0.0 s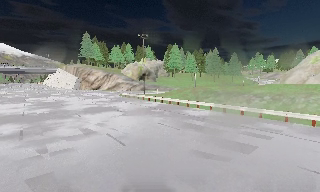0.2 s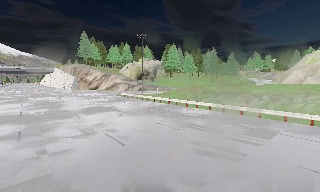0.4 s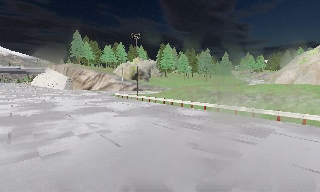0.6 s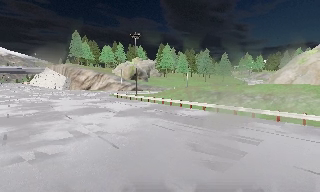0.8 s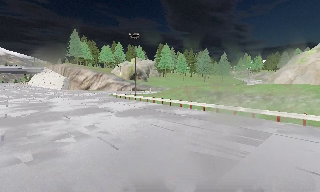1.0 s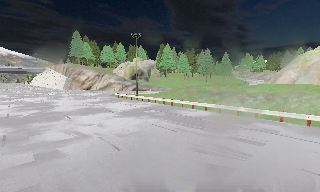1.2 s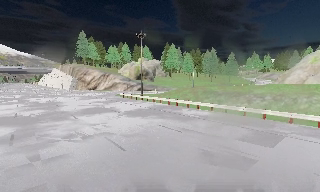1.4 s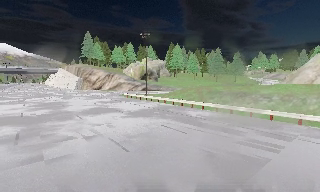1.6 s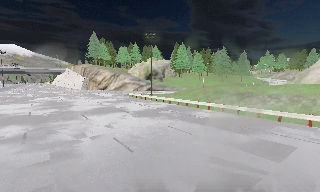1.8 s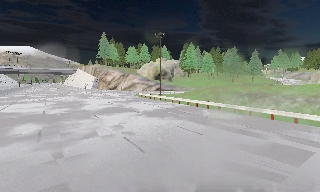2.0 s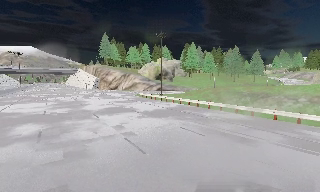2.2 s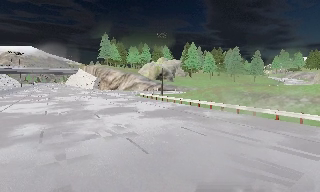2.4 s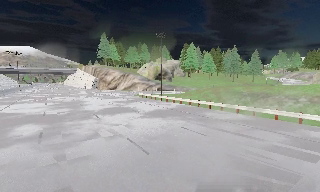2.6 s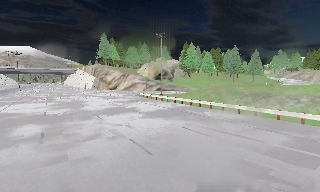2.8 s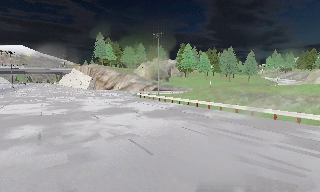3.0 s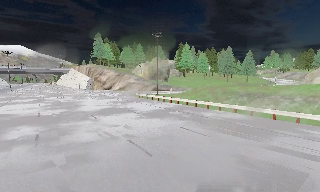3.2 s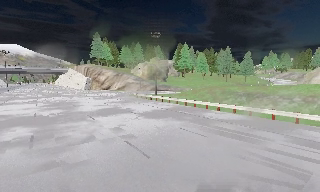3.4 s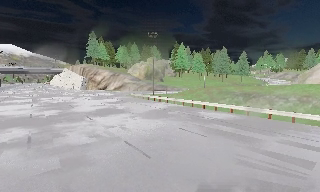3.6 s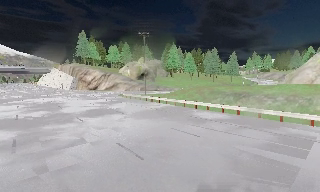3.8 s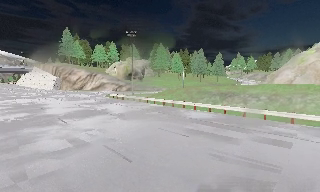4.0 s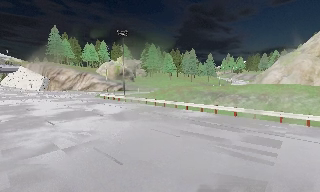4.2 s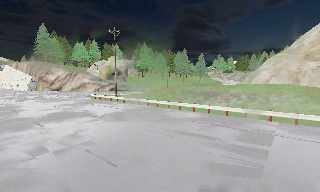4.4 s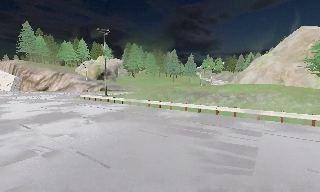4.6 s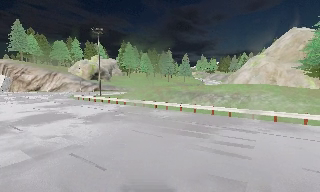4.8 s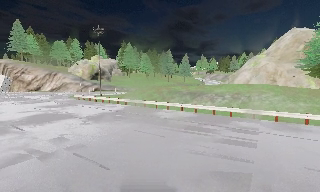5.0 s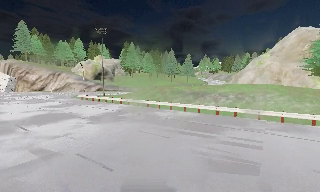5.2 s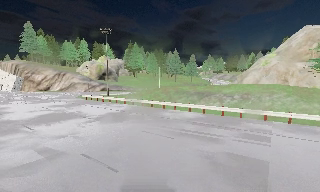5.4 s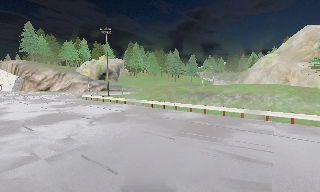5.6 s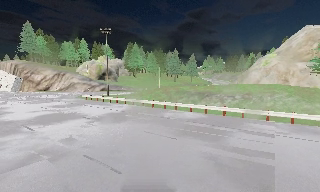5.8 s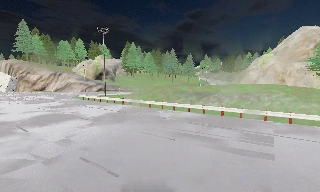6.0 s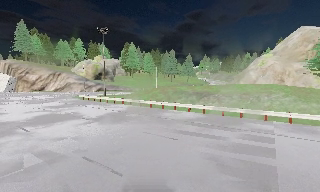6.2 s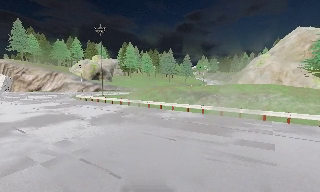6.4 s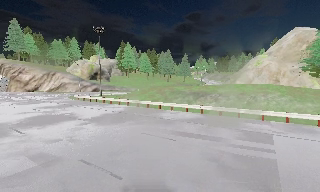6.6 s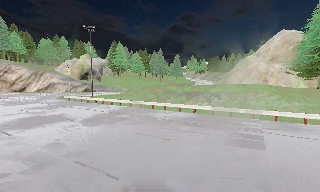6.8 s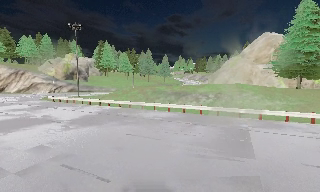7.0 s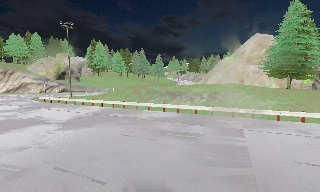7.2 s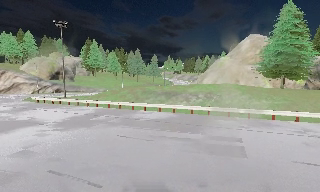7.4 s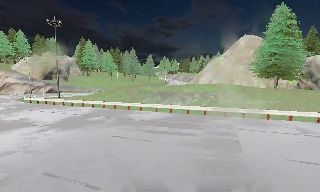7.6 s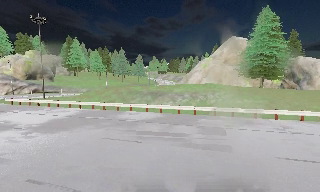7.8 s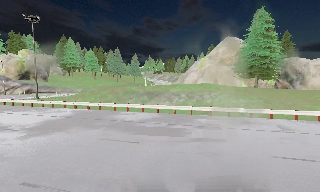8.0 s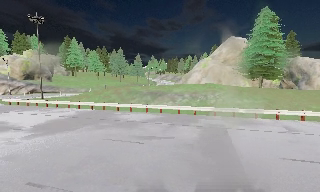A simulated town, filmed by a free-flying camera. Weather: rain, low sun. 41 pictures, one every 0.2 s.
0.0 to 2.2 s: The camera travels forward, about 1 m, so what stands in front looms larger.
2.2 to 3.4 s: The camera travels to its left, about 0.5 m.
3.4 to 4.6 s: The camera swings to its right by about 20 degrees, and the scene slides to the left.
4.6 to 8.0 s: The camera pans to its right, which is clockwise from overhead, by about 20 degrees. It travels to its left and forward, about 1.5 m.
The film runs forward here.
